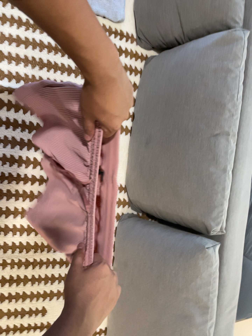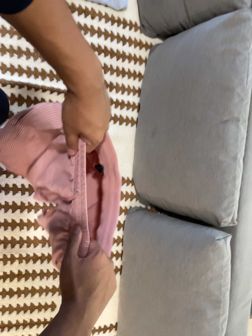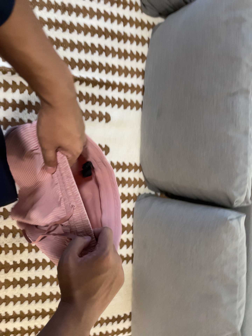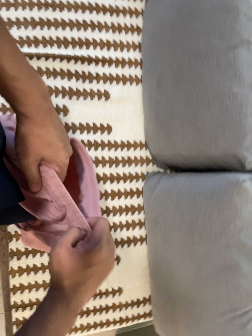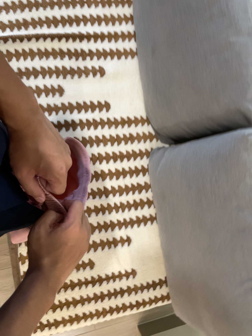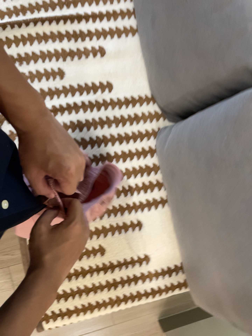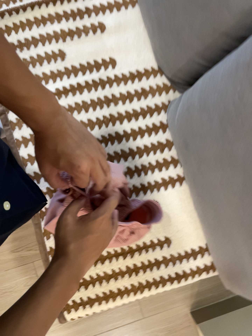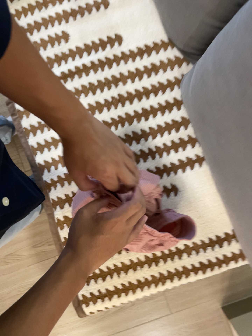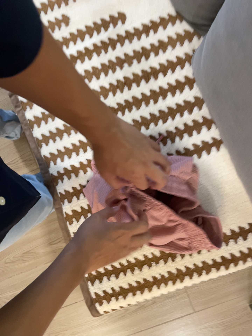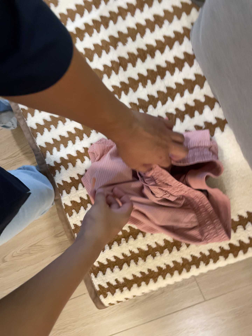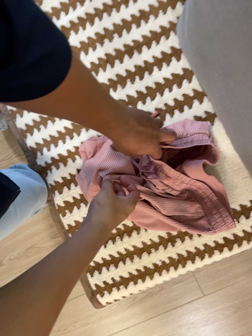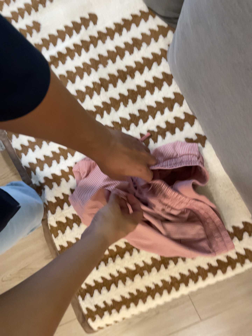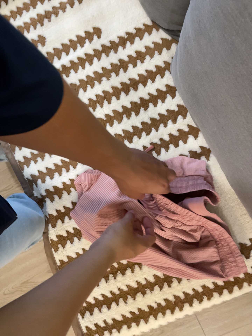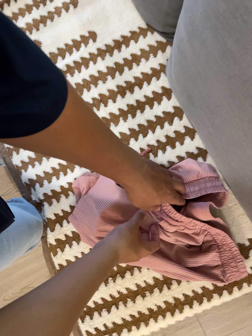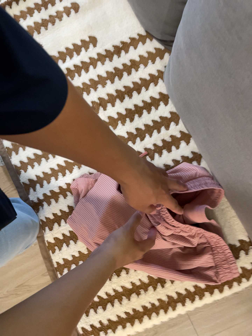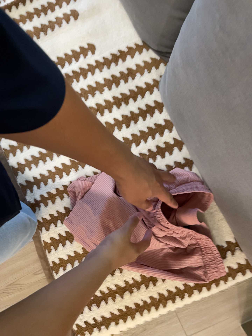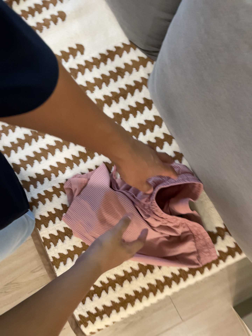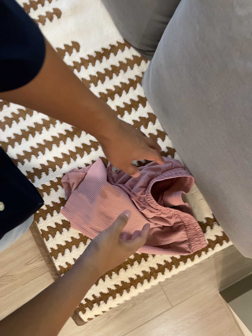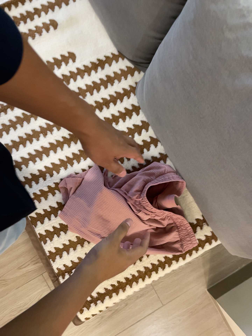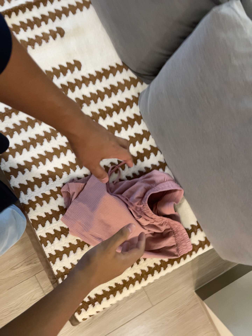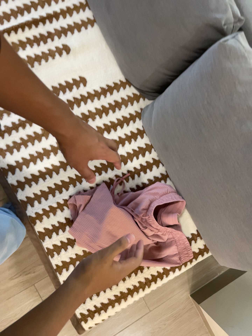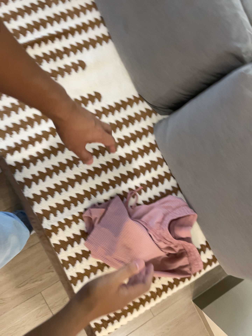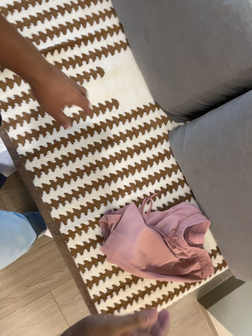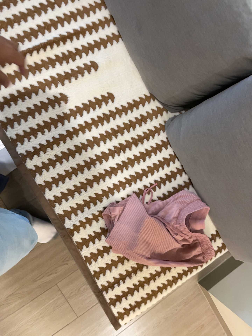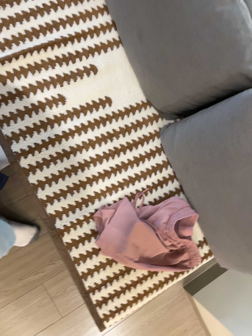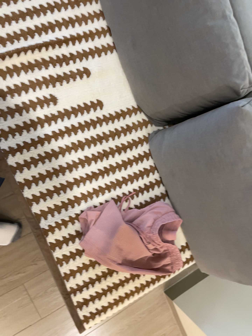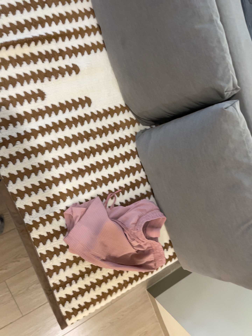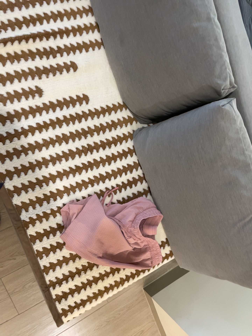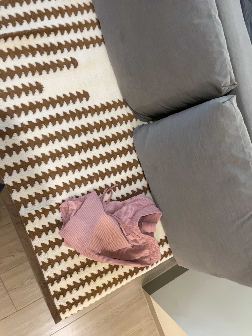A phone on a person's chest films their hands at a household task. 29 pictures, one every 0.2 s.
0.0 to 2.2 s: The camera pans to its left by about 35 degrees. It travels toward the bottom of its view, to its right and forward, about 60 cm, so close, fixed things drift upward. It rolls about its line of sight by about 30 degrees, and the scene rotates counterclockwise.
2.2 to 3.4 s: The camera travels backward and to its left, about 12 cm, so what stands in front gets smaller.
3.4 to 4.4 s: The camera pans to its right by about 15 degrees. It travels to its left, toward the top of its view and backward, about 34 cm.
4.4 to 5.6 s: The camera pans to its right by about 10 degrees. It travels backward, about 7 cm, so what stands in front gets smaller.
The film runs backward here.
